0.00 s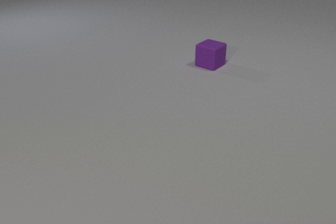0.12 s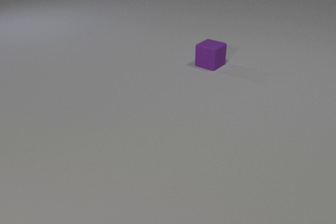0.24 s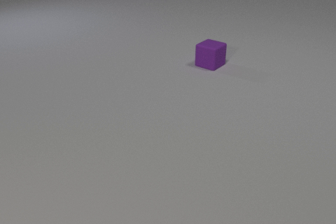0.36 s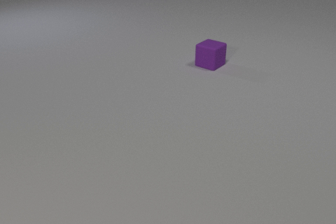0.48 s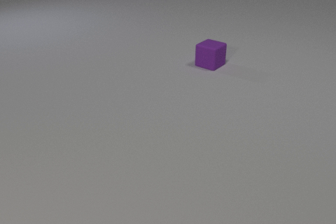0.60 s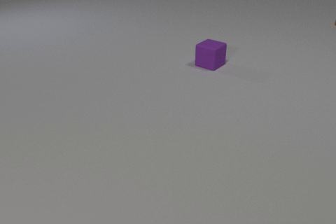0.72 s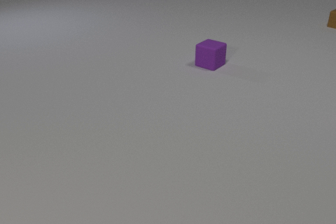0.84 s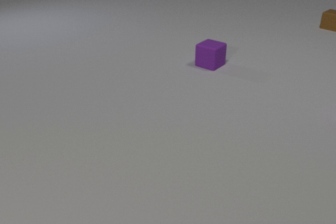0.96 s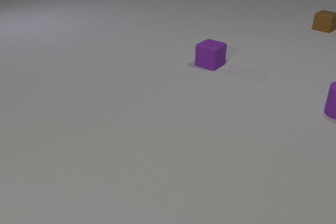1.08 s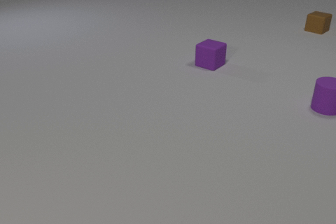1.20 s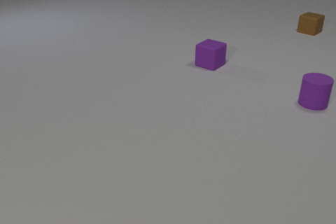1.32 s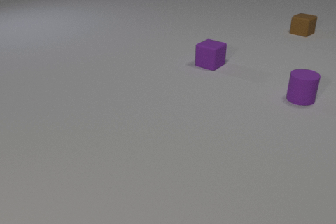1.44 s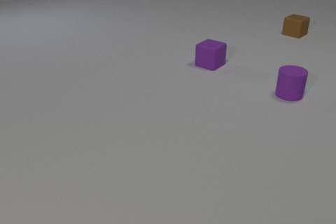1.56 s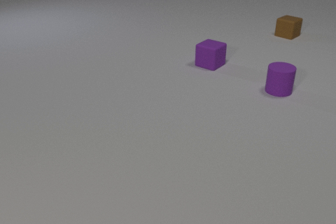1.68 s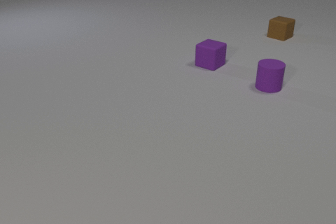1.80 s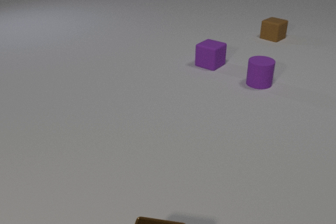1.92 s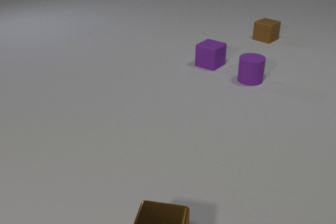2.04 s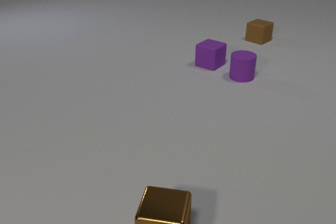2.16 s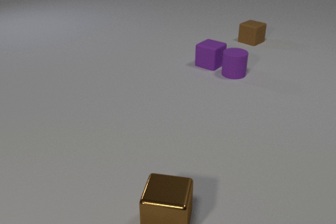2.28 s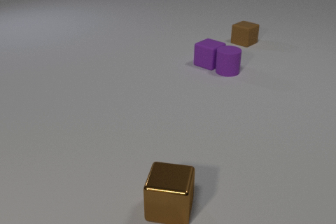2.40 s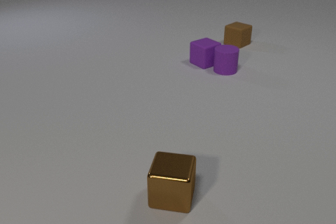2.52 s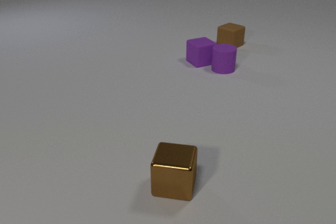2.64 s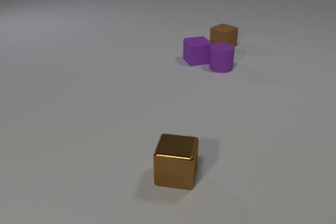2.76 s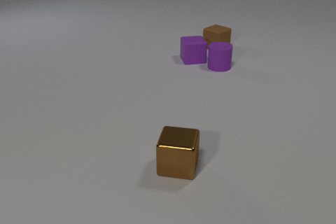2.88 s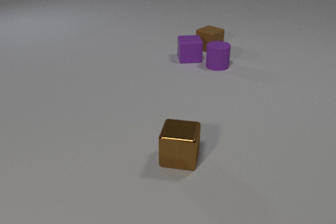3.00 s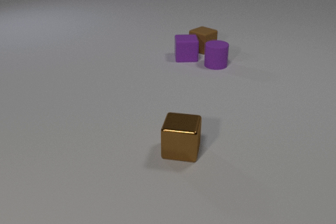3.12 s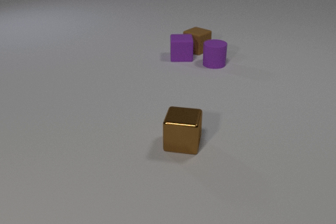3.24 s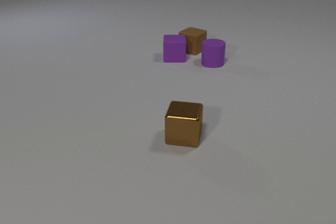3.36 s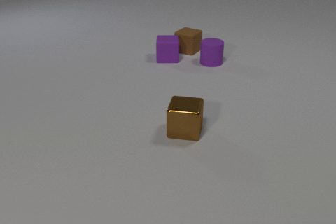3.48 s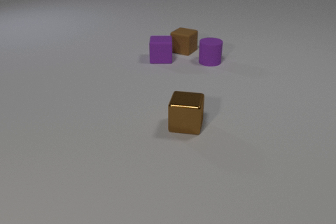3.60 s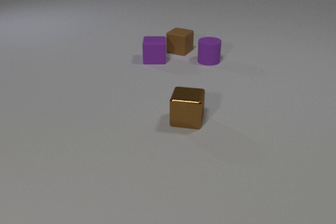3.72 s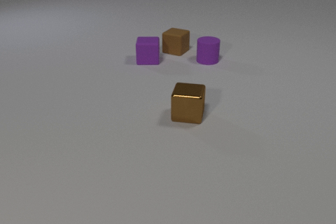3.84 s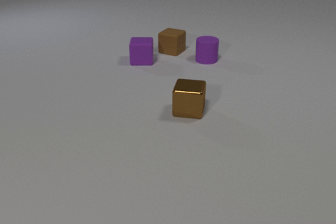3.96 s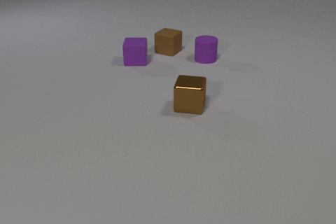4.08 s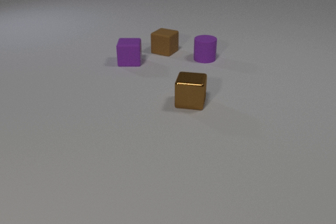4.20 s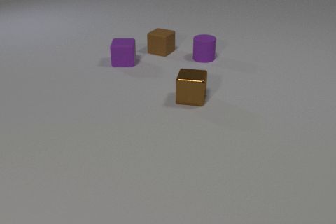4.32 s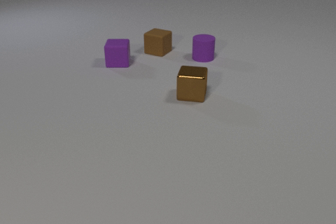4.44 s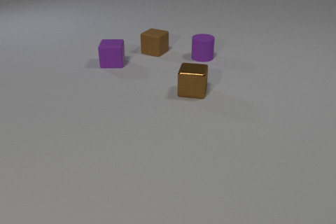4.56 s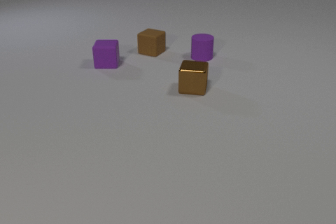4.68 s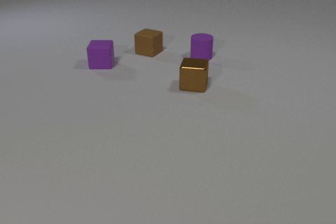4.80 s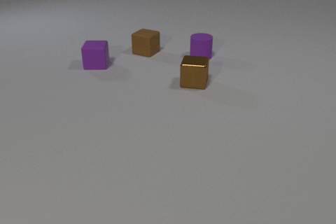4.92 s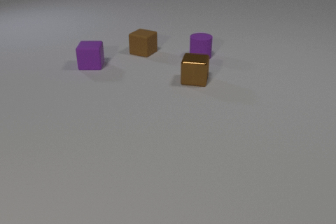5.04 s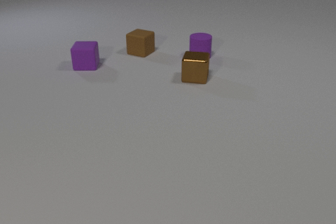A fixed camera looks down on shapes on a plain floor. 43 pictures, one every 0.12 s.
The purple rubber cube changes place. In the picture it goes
to the left.
The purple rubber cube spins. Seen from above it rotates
clockwise.
0.00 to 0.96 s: The purple rubber cylinder comes in at the right edge, slides to the left. The brown rubber cube comes in at the right edge, slides toward the camera and to the left.
0.96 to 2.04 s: The purple rubber cylinder slides to the left and away from the camera. The brown rubber cube slides to the left and toward the camera. The brown metal cube comes in at the bottom edge, slides away from the camera.
2.04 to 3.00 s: The purple rubber cylinder slides to the left and away from the camera. The purple rubber cube slides to the left and away from the camera, spins so that its near face slides to the left, clockwise seen from above. The brown rubber cube slides to the left and toward the camera. The brown metal cube slides away from the camera. The purple rubber cylinder and the purple rubber cube collide.
3.00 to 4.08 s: The purple rubber cylinder slides away from the camera and to the left. The purple rubber cube slides to the left. The brown rubber cube slides to the left. The brown metal cube slides away from the camera. The purple rubber cube and the brown rubber cube collide.
4.08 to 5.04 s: The purple rubber cylinder slides away from the camera and to the left. The purple rubber cube slides to the left. The brown rubber cube slides to the left. The brown metal cube slides away from the camera.
Are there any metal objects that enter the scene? yes.
What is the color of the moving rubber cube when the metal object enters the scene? brown.
What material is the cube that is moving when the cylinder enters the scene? rubber.
